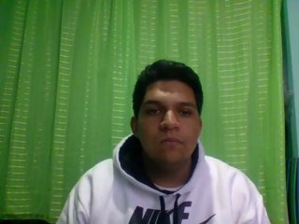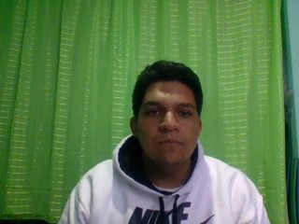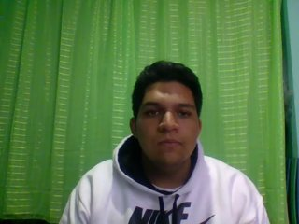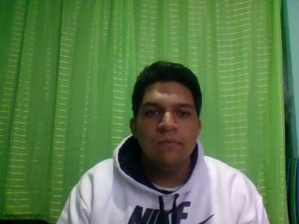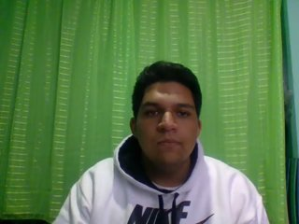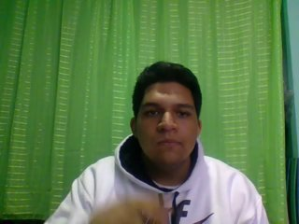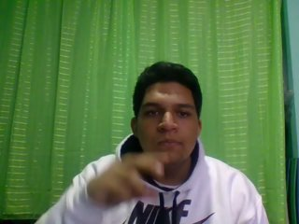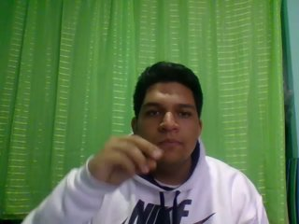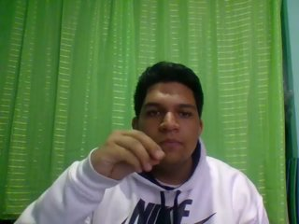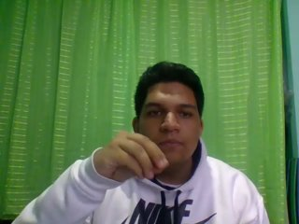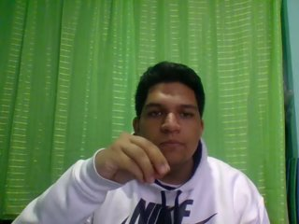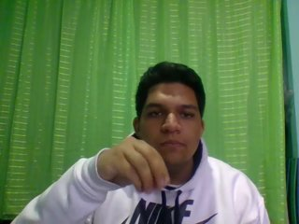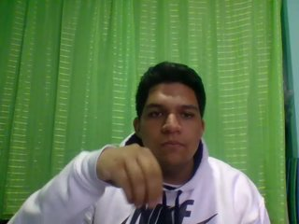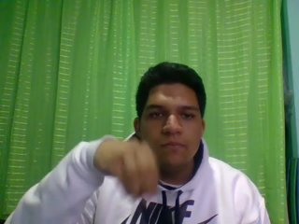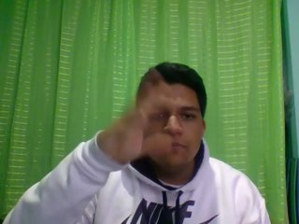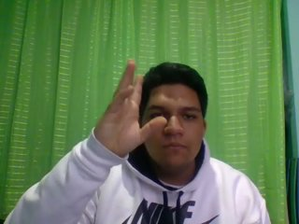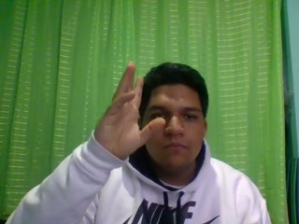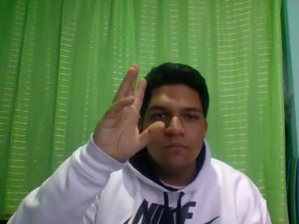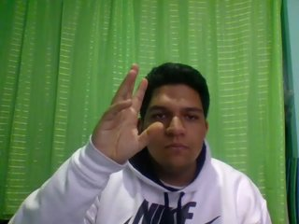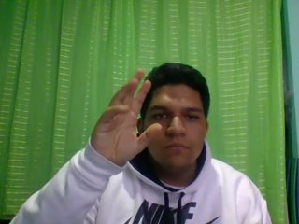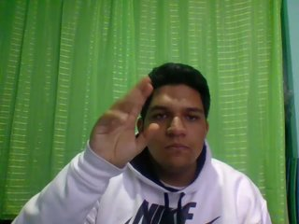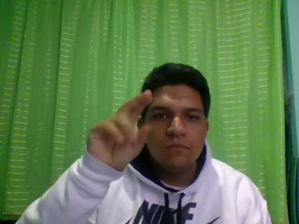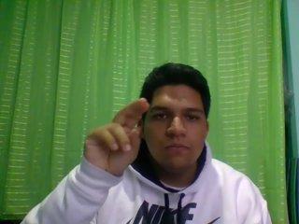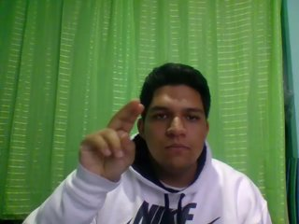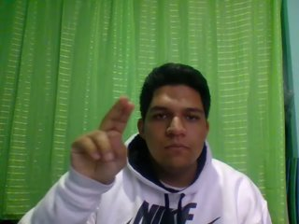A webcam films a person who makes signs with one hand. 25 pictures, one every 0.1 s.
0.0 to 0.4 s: Non-gesture.
0.5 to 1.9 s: On the screen the hand sweeps upward. The name of the sign: Throw up.
2.0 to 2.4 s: Pointing with two fingers.
